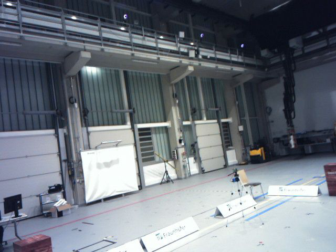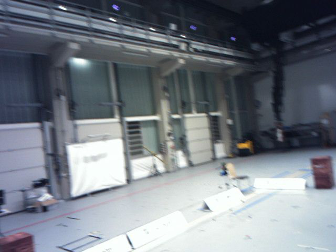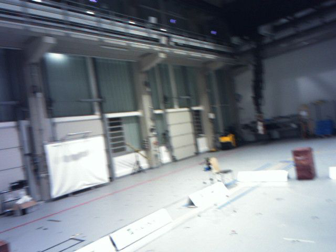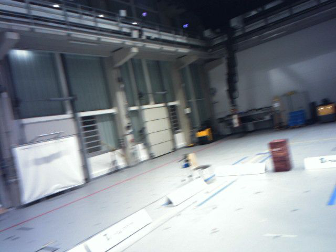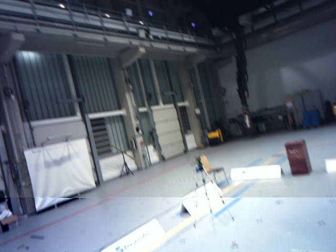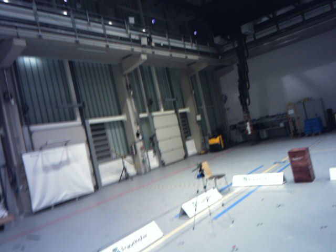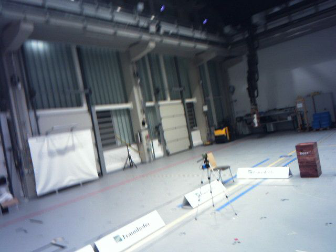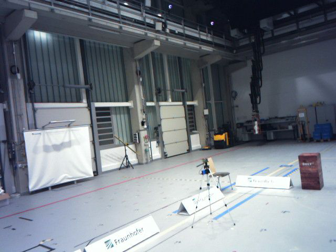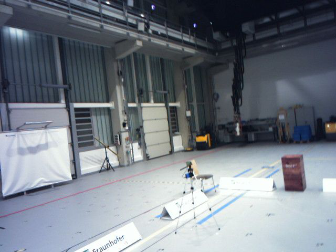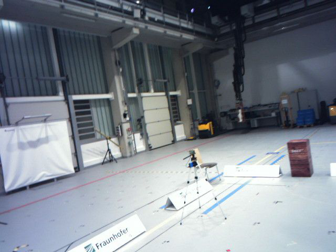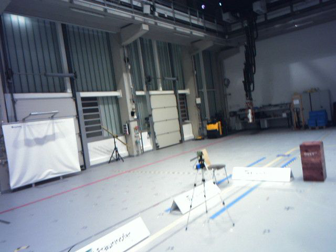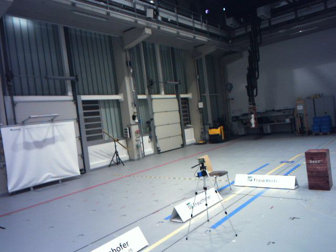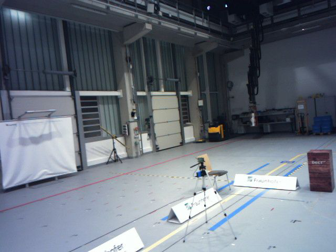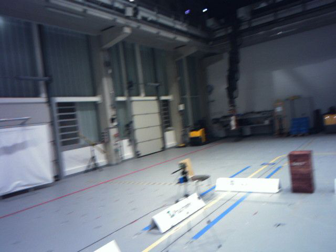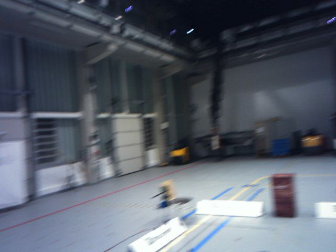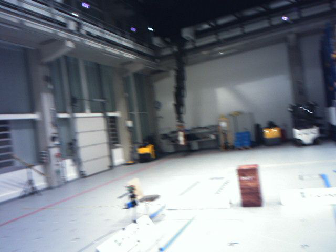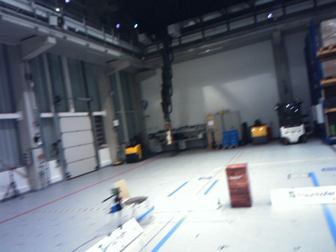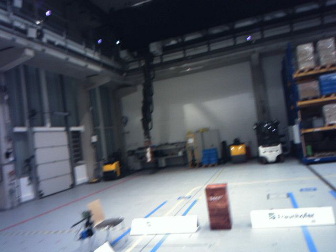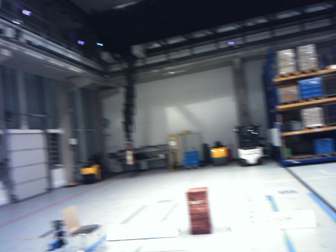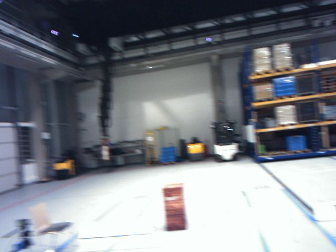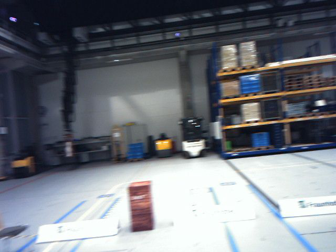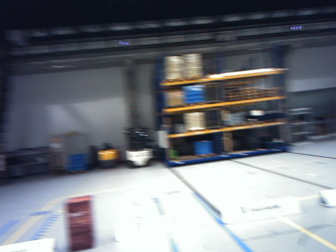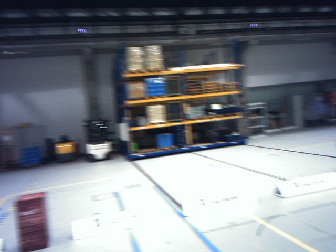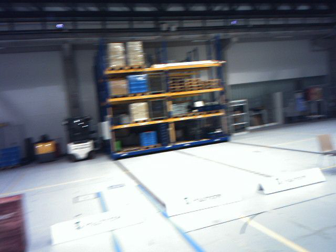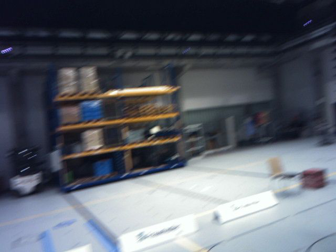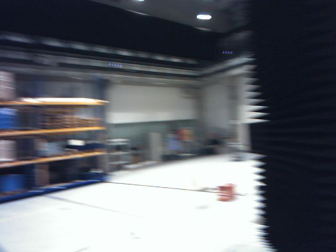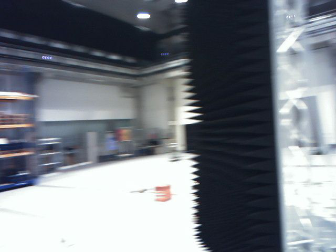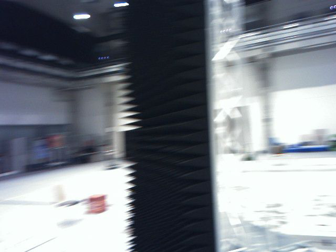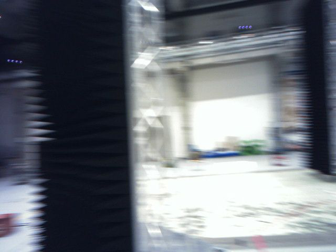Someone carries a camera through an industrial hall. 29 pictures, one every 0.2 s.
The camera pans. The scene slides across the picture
to the left.
The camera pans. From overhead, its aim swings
clockwise.
0.0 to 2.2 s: The camera travels forward, about 2 m, so what stands in front looms larger.
2.2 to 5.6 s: The scene slides to the left, as the camera pans about 120 degrees to its right. It travels forward, about 2.6 m.
The film runs forward here.
